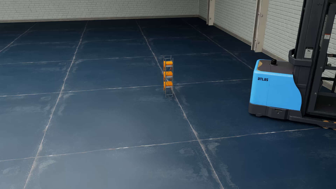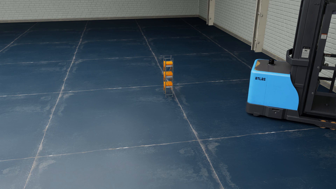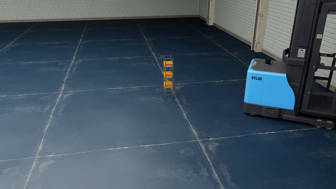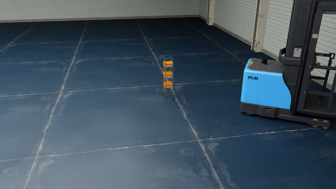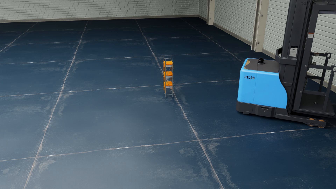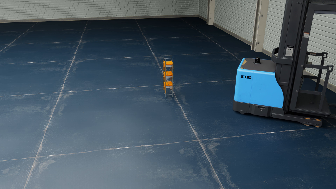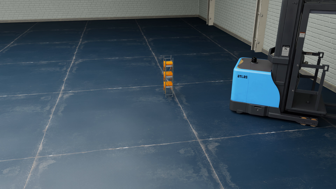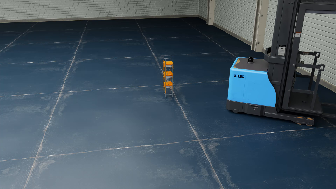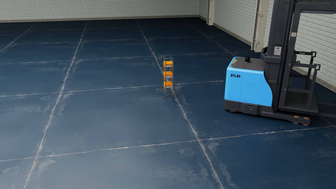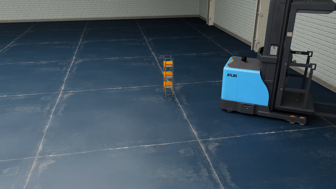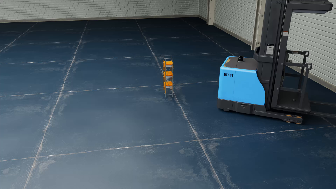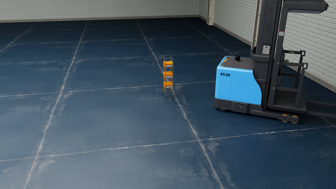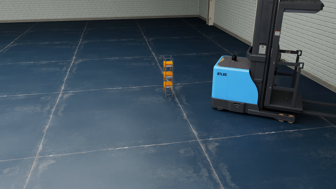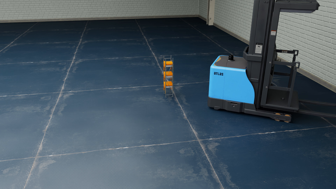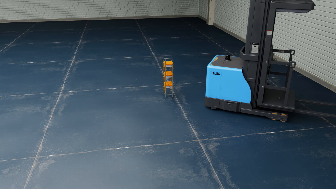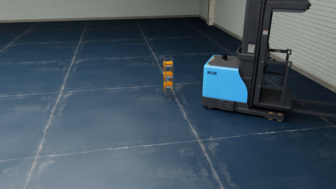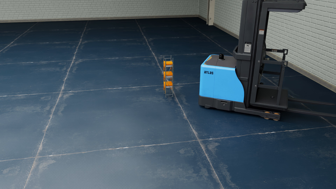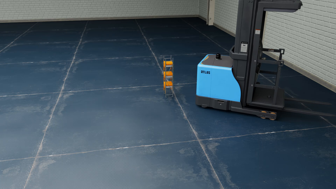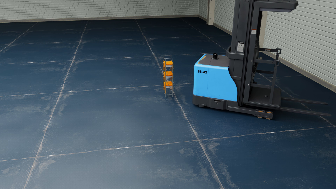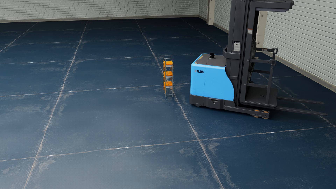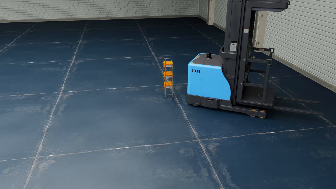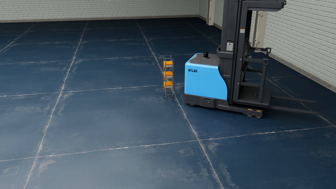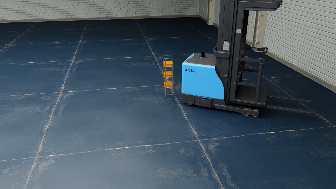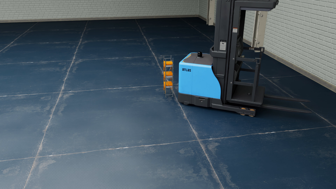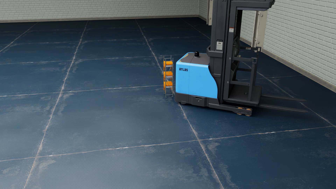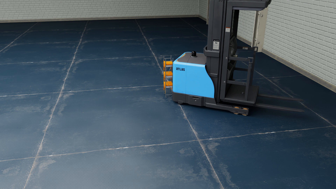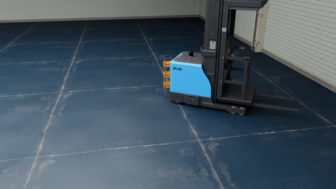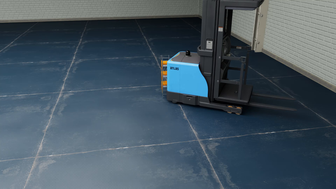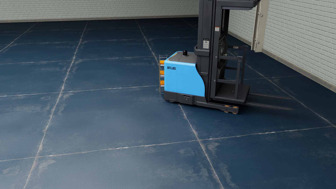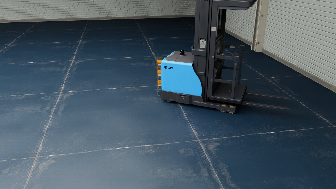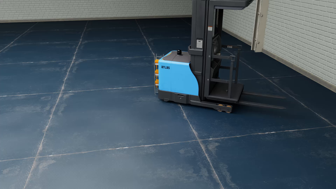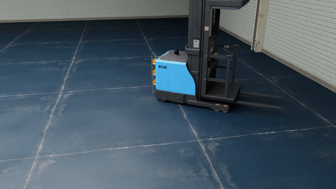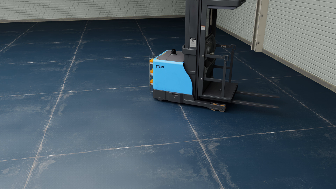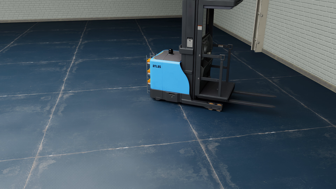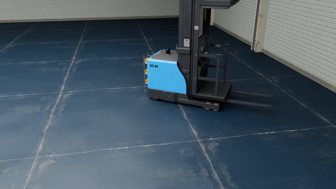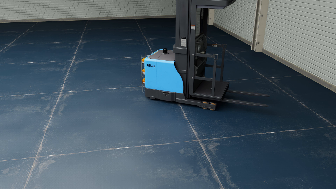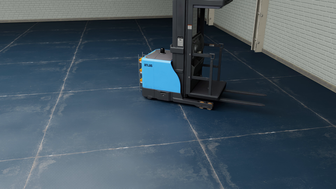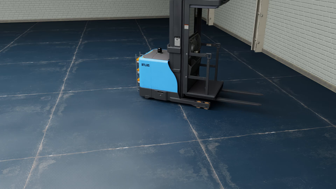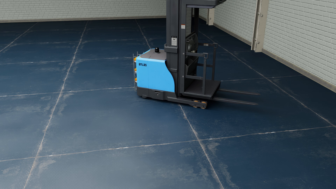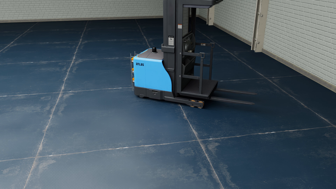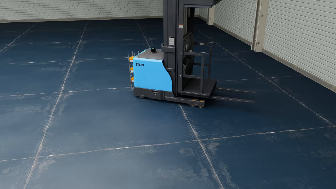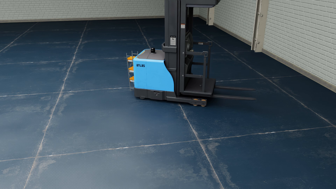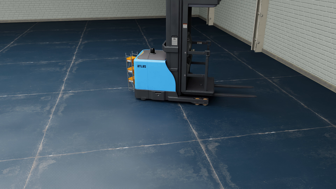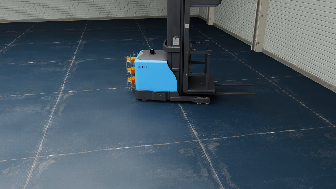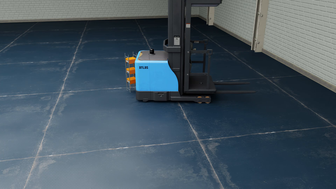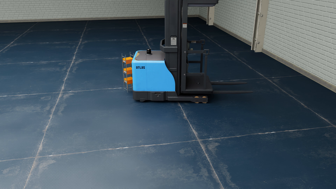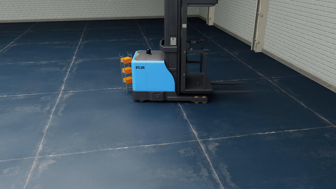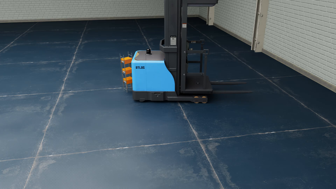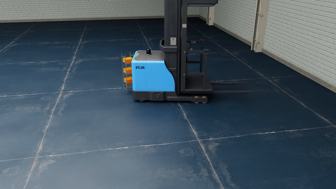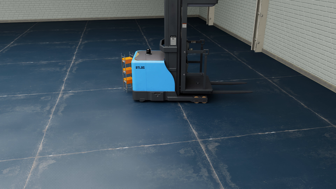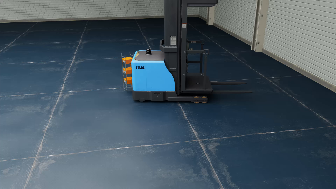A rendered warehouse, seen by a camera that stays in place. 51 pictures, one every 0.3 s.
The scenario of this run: A forklift runs into an object in its way.
